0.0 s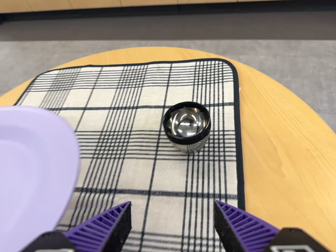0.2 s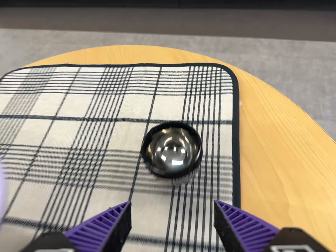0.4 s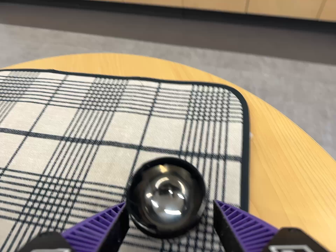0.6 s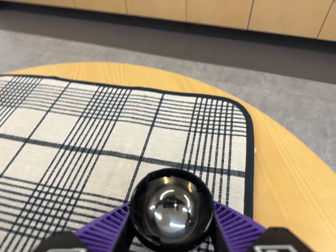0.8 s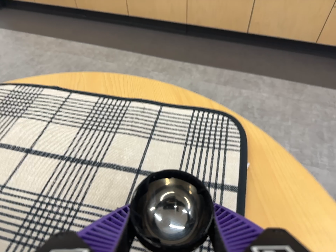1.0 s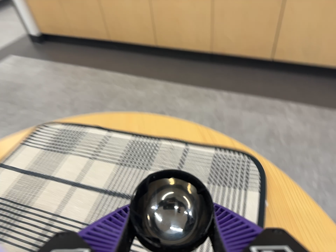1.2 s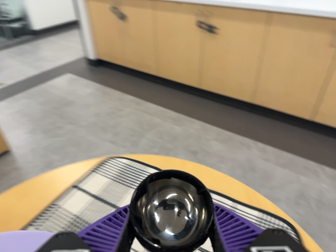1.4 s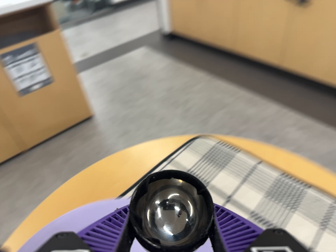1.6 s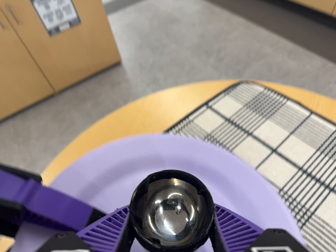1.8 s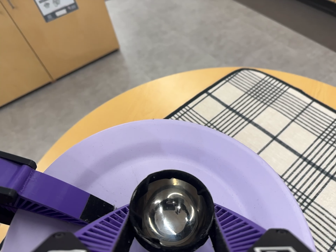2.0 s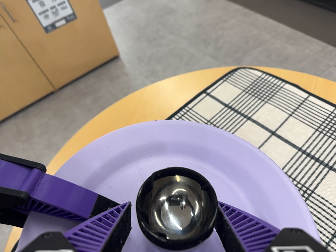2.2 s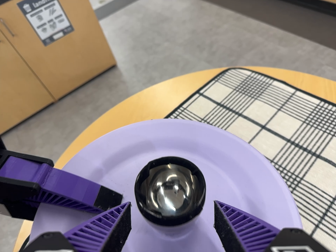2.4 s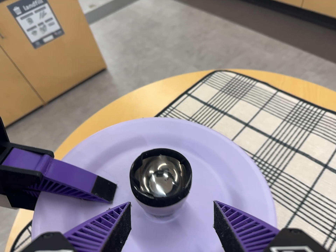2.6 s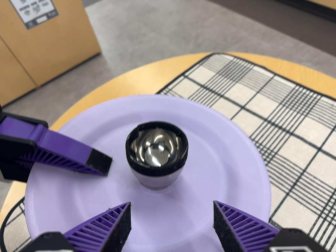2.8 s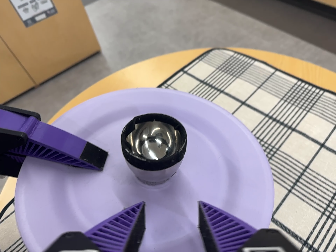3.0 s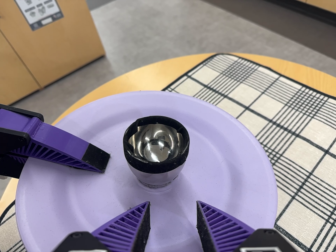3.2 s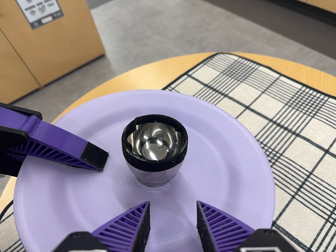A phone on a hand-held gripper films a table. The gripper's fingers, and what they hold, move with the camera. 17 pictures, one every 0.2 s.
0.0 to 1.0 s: The camera travels toward the top of its view and forward, about 14 cm, so close, fixed things drift downward. It rolls about its line of sight by about 10 degrees, and the scene rotates clockwise.
1.0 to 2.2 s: The scene slides to the right, as the camera pans about 25 degrees to its left. It travels to its left and backward, about 18 cm, so close, fixed things drift to the right. Its aim tips toward the bottom of its view by about 10 degrees, and the scene shifts upward. It rolls about its line of sight by about 15 degrees, and the scene rotates clockwise.
2.2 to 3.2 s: The camera travels toward the bottom of its view, about 4 cm, so close, fixed things drift upward.
The film runs backward here.
